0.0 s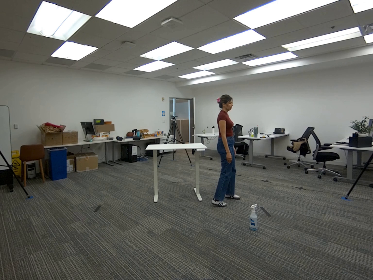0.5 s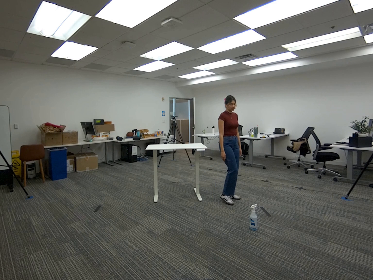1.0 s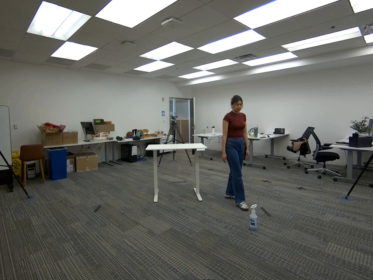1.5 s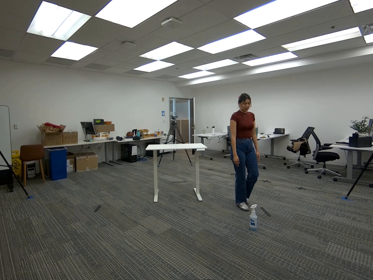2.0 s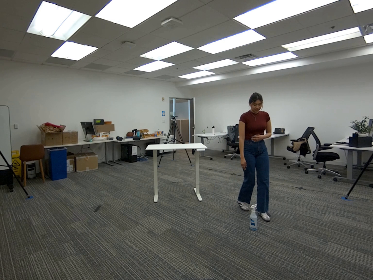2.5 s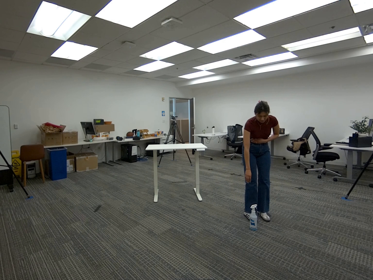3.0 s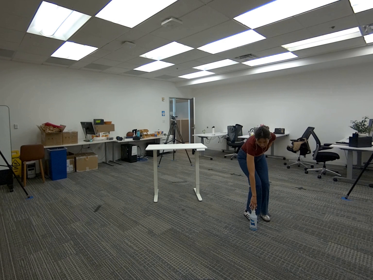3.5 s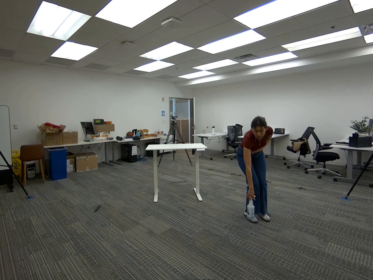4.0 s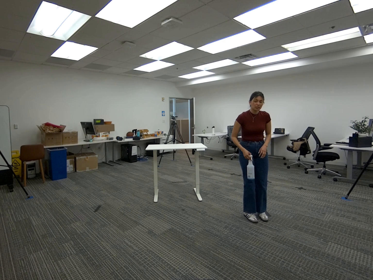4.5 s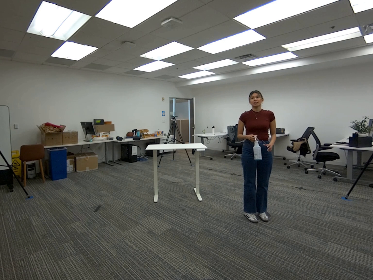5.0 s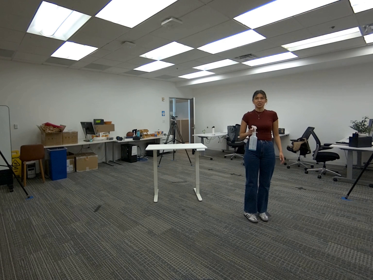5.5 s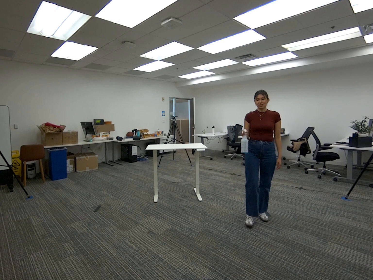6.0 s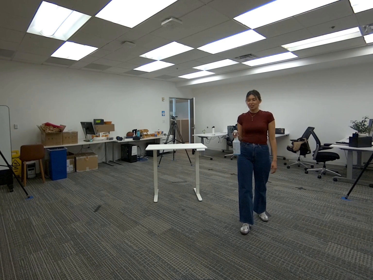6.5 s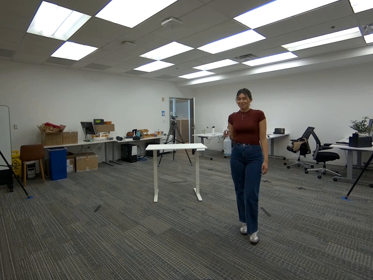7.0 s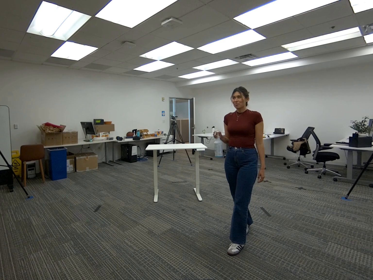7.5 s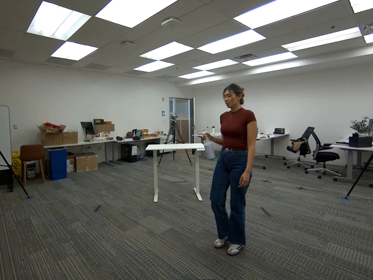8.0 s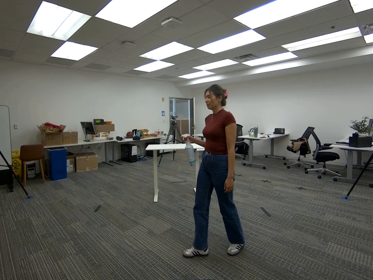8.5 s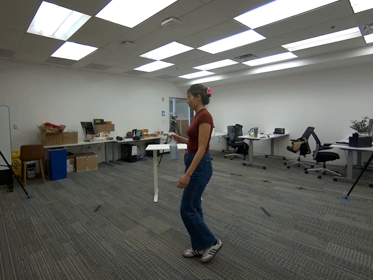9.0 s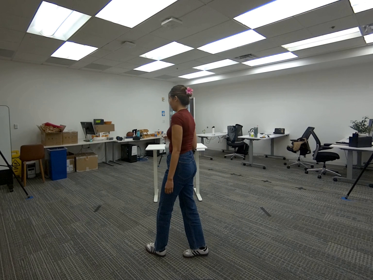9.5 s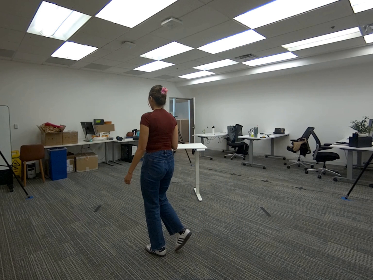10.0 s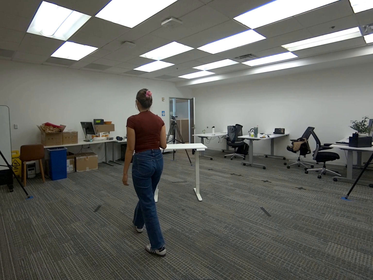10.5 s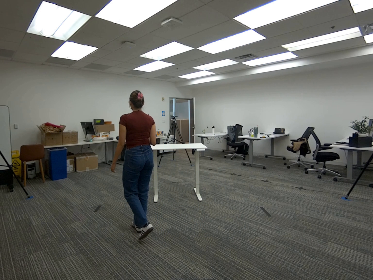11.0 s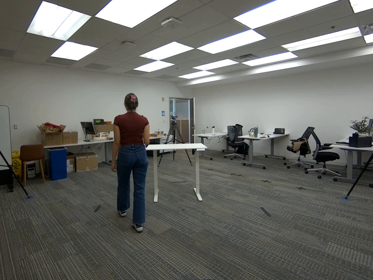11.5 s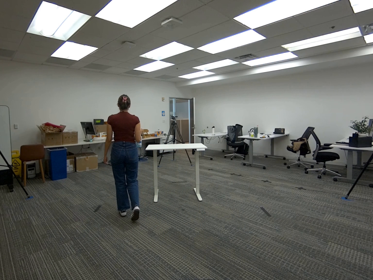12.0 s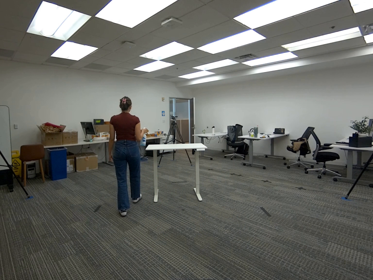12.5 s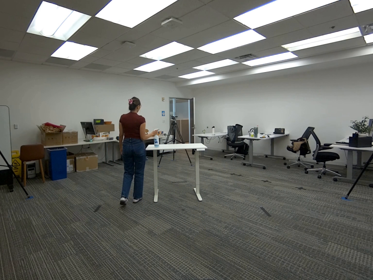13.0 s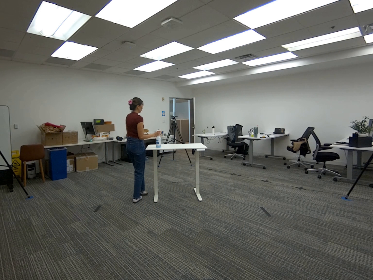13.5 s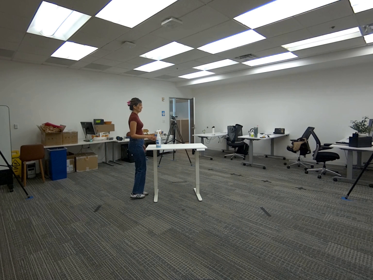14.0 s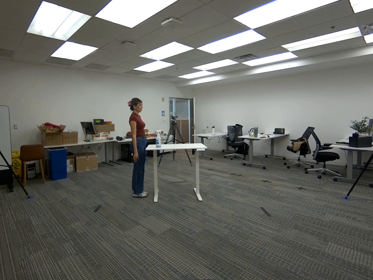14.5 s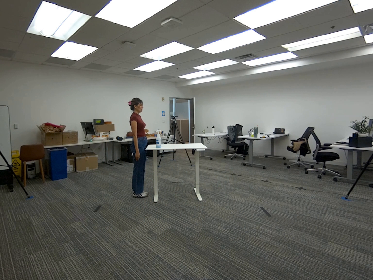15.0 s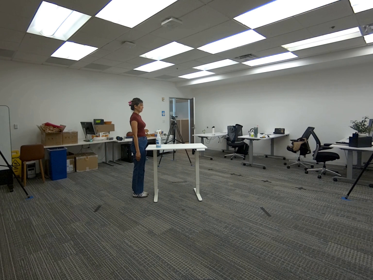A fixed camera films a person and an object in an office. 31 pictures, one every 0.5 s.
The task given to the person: Walk to the spray bottle on the ground, pick up the spray bottle with your right hand and place it on the white desk.
